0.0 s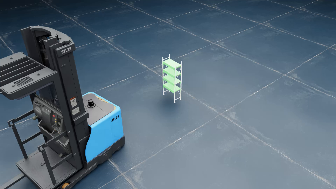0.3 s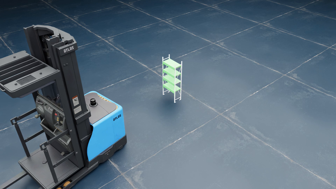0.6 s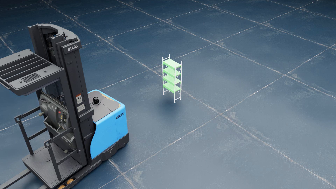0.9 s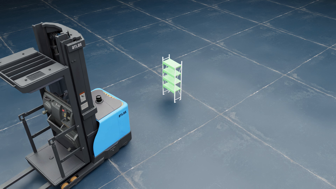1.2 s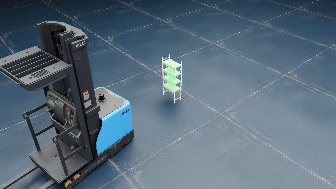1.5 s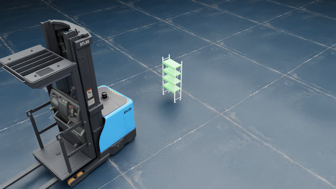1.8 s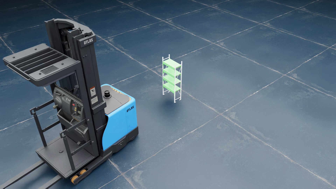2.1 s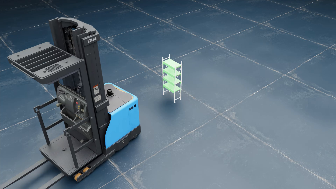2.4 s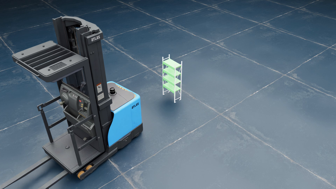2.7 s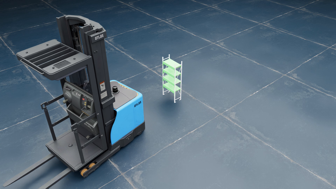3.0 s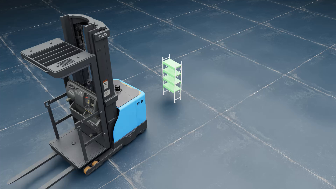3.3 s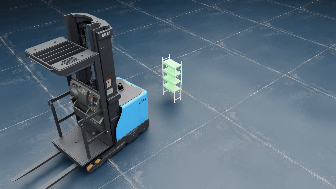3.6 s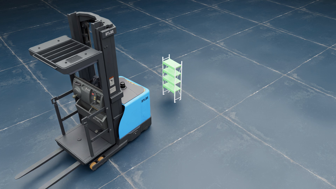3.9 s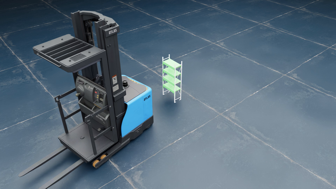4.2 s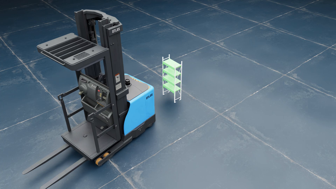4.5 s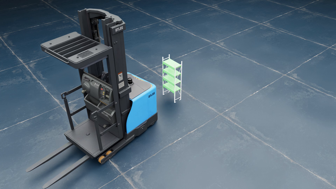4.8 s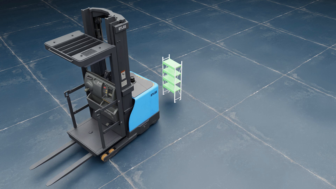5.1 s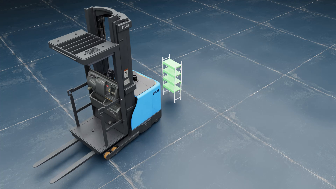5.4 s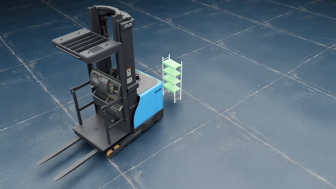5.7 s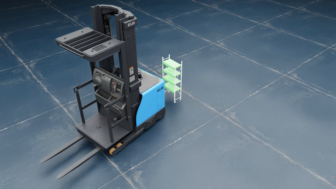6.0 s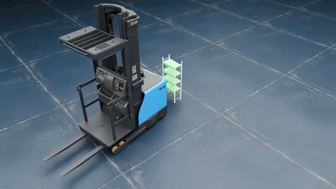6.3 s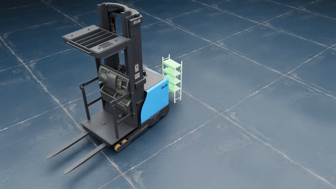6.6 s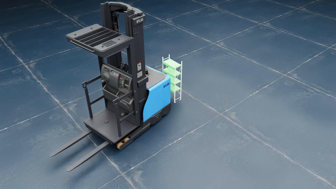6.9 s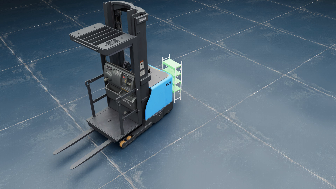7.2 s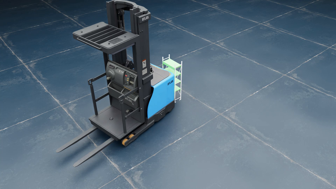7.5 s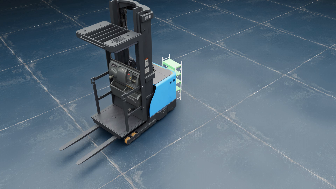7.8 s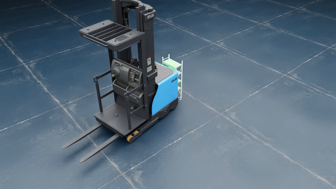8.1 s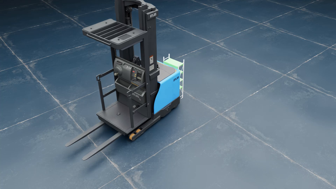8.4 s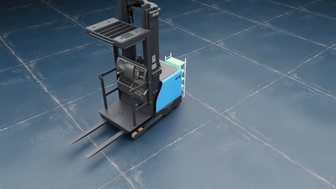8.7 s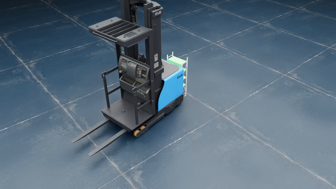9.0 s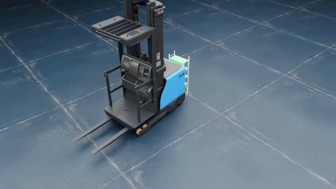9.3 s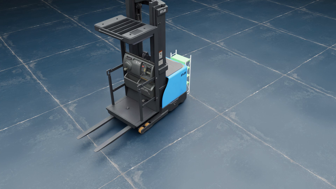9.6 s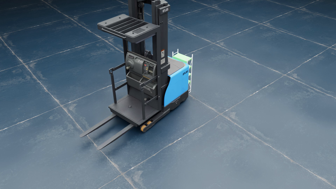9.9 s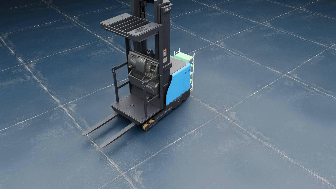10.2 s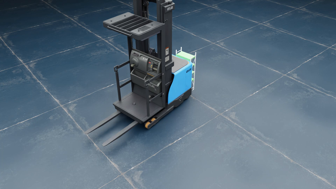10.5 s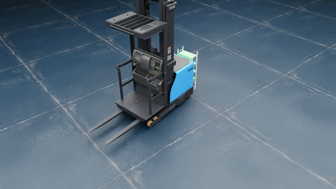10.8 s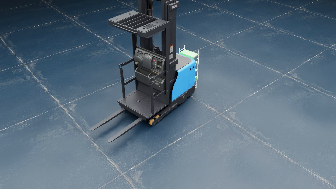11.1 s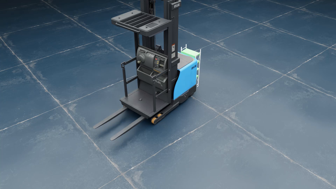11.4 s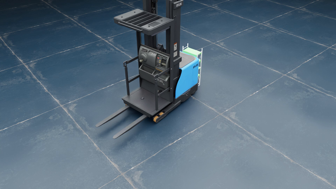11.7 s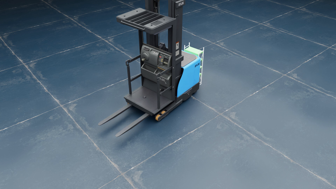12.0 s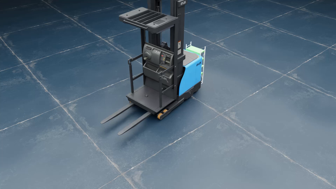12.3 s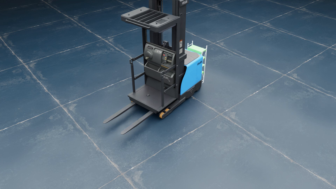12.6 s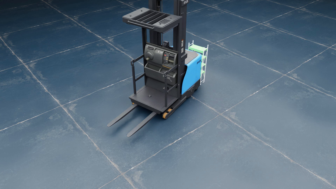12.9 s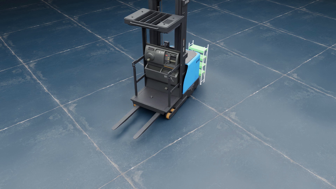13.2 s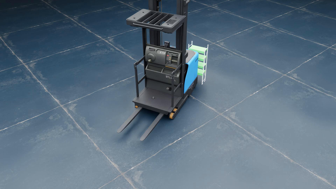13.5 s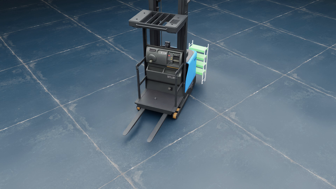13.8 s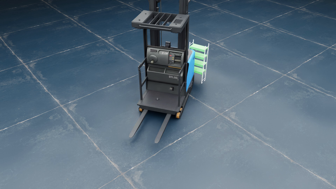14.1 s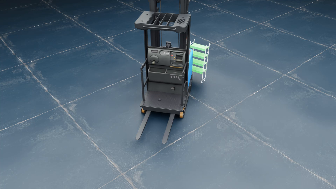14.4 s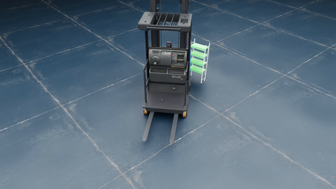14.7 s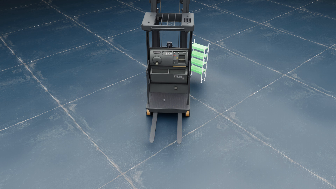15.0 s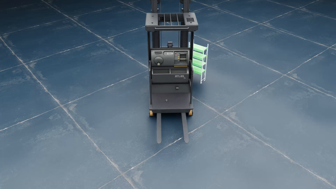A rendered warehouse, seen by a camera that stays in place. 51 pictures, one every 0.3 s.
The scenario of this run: A forklift runs into an object in its way.
